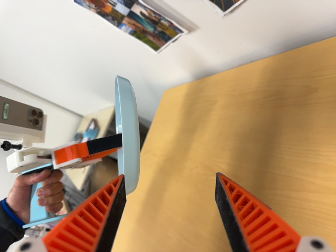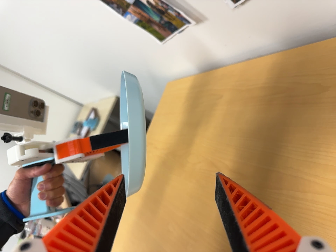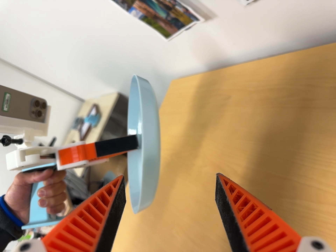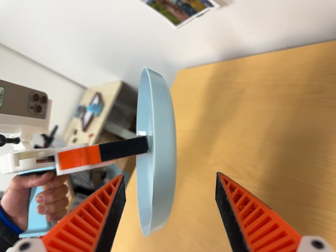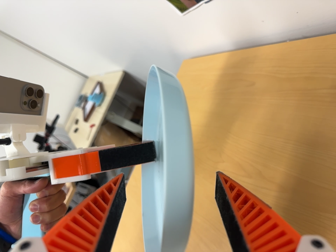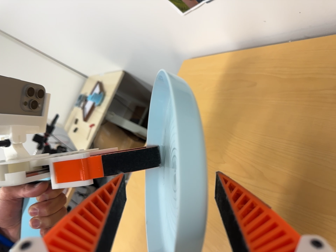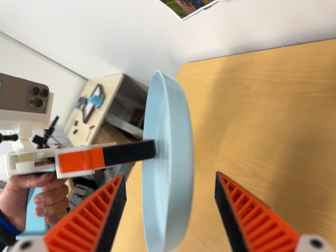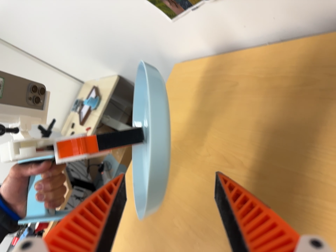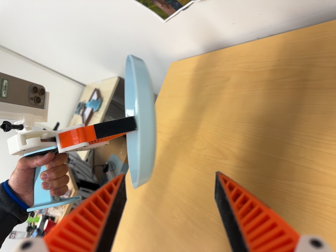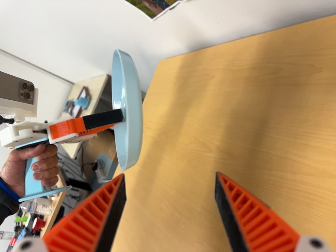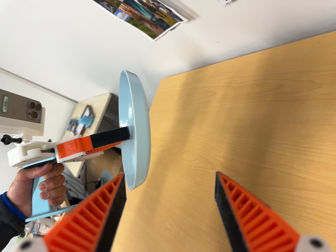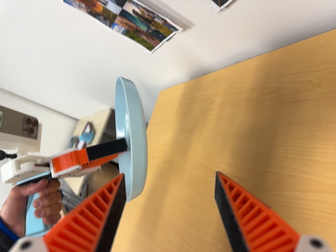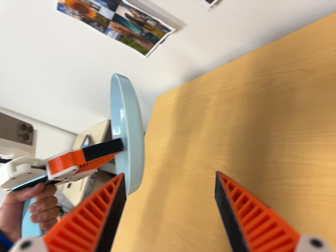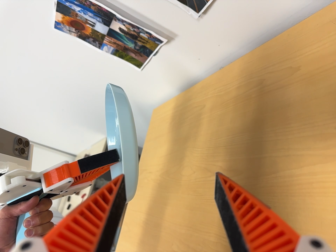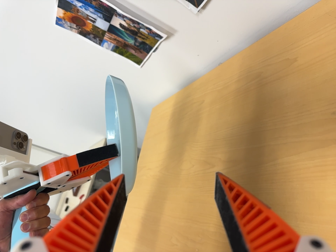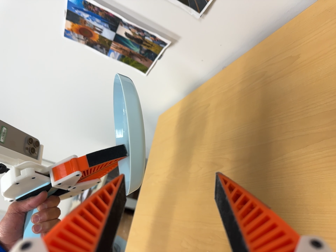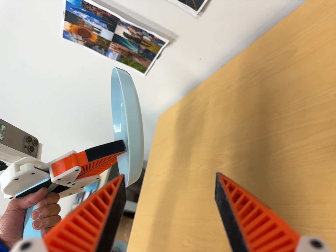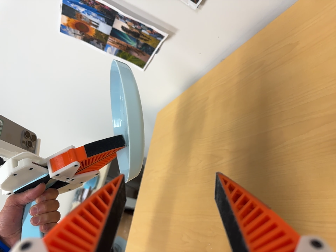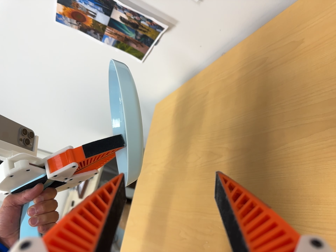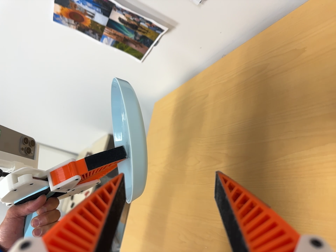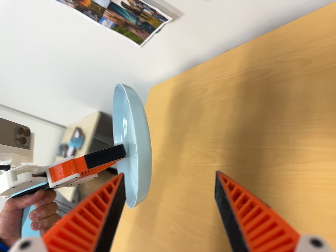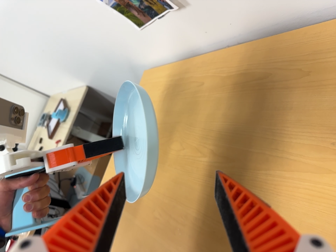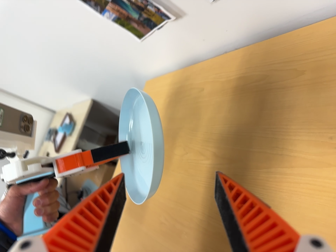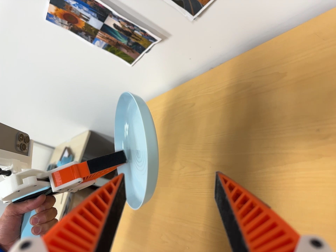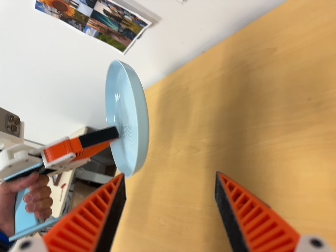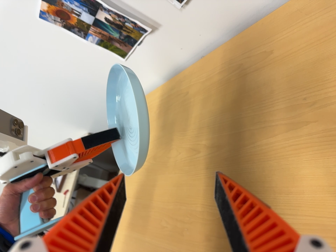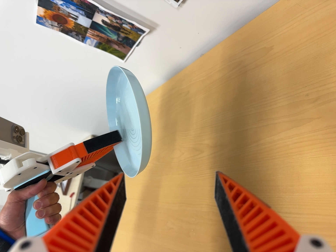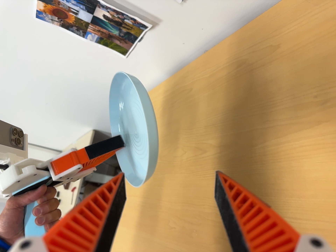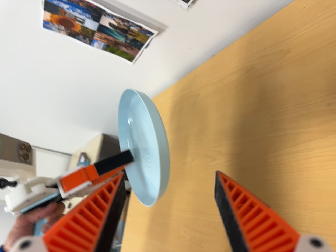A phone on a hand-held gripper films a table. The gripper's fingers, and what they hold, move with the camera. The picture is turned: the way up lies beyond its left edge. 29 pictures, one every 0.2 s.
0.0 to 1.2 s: The camera travels forward, to its left and toward the top of its view, about 12 cm, so what stands in front looms larger.
1.2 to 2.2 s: The camera travels backward, to its right and toward the bottom of its view, about 9 cm, so what stands in front gets smaller.
2.2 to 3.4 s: The camera travels toward the bottom of its view, about 14 cm. Its aim tips toward the top of its view by about 15 degrees. It rolls about its line of sight by about 10 degrees, and the scene rotates counterclockwise.
3.4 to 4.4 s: The camera travels toward the top of its view and to its left, about 12 cm. Its aim tips toward the bottom of its view by about 15 degrees. It rolls about its line of sight by about 10 degrees, and the scene rotates clockwise.
4.4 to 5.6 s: The camera travels toward the bottom of its view, about 6 cm. It rolls about its line of sight by about 10 degrees, and the scene rotates counterclockwise.
The film runs backward here.
